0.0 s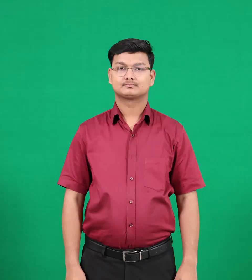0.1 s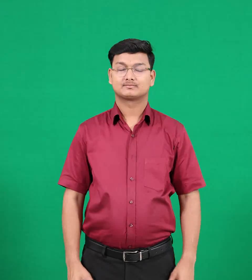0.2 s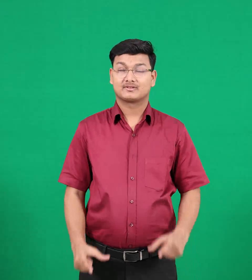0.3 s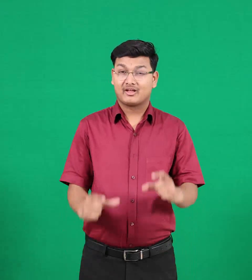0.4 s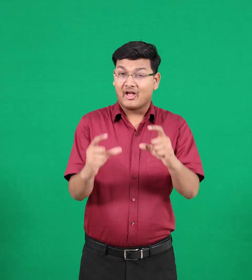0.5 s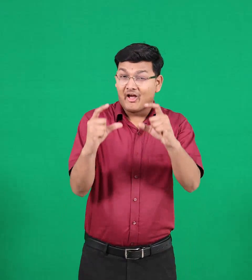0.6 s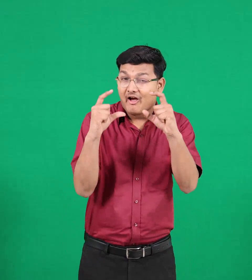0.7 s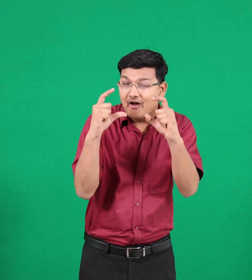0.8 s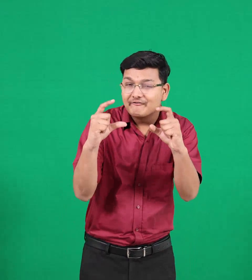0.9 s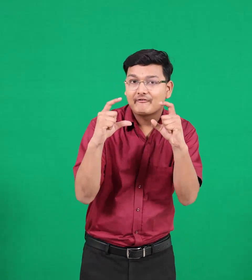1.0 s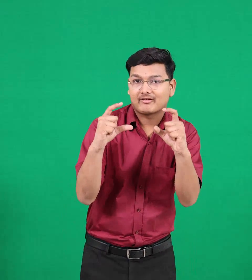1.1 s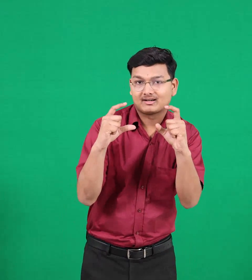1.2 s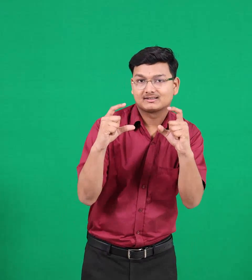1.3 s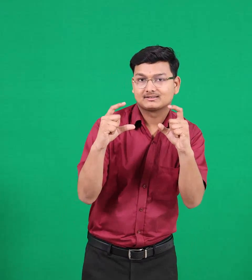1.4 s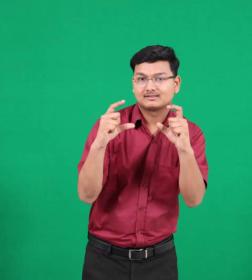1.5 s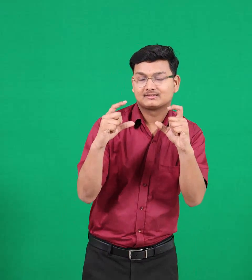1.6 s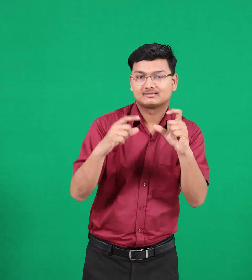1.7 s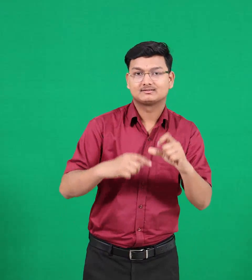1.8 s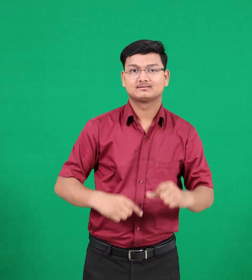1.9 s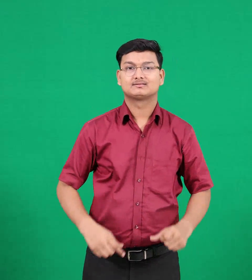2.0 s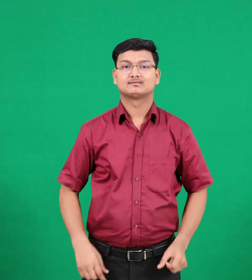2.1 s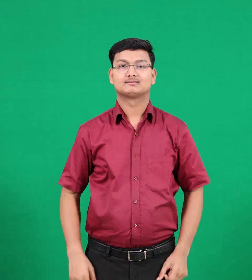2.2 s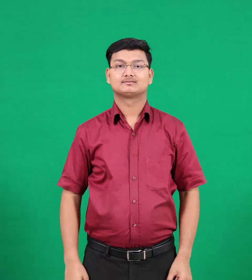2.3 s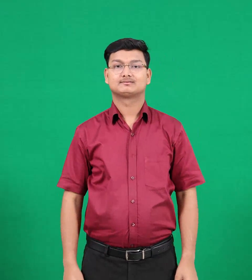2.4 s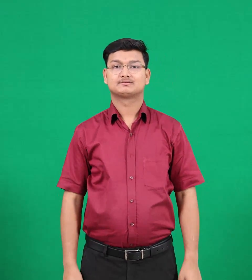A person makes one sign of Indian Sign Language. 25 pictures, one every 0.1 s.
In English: carefully
